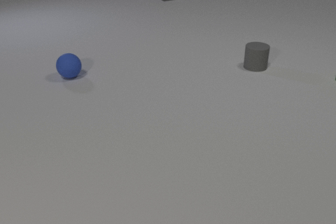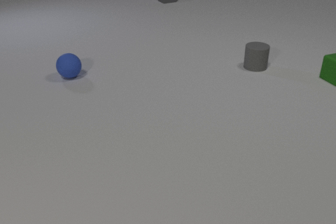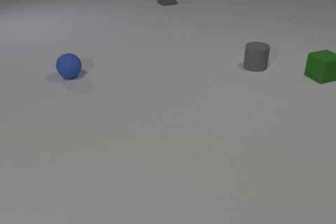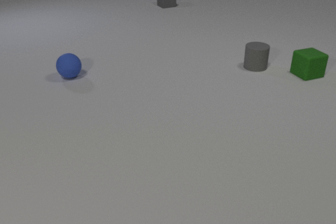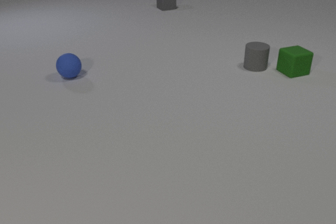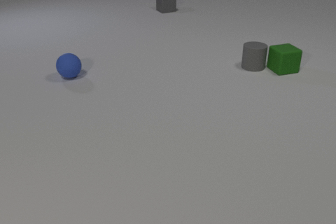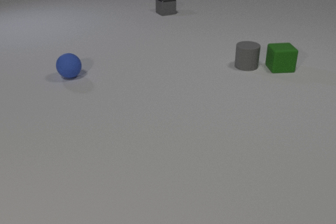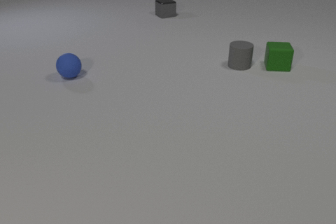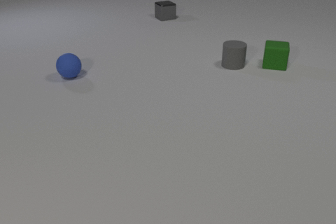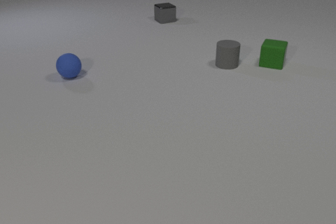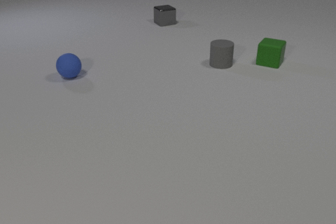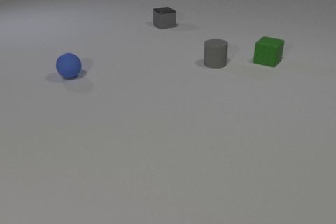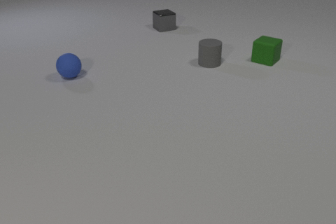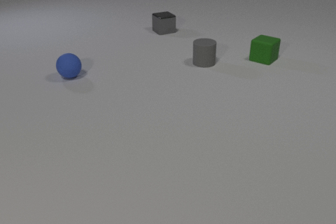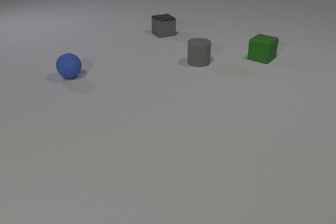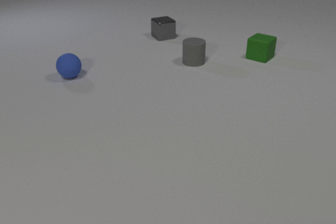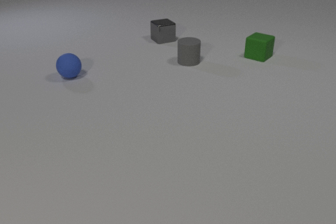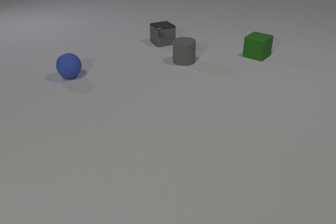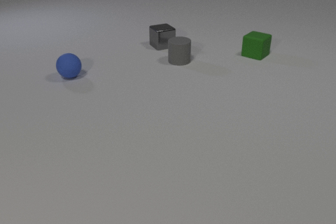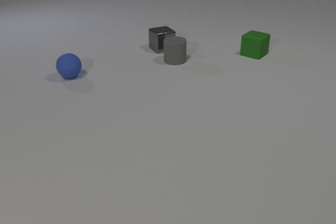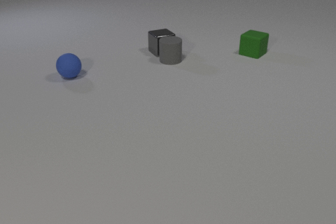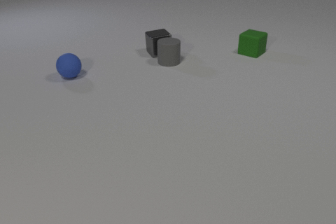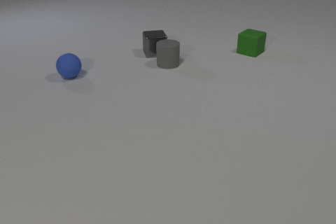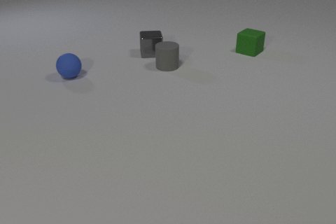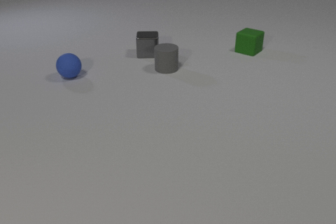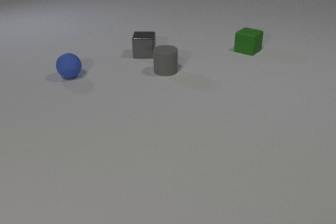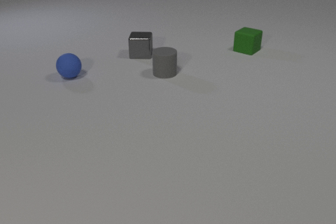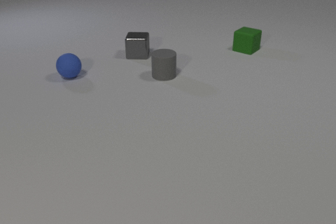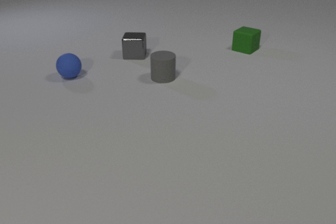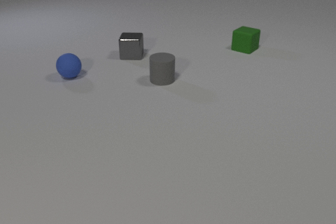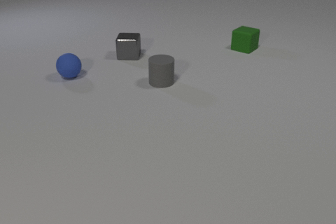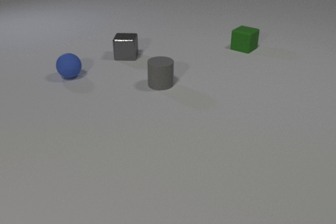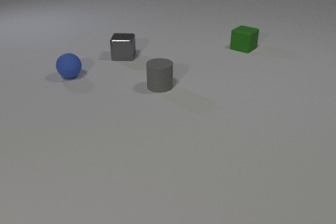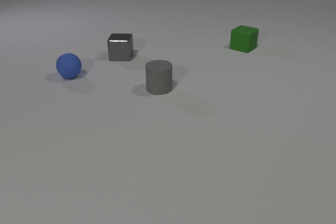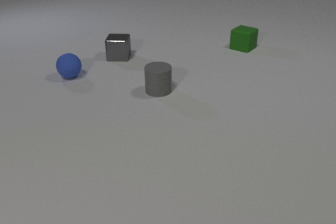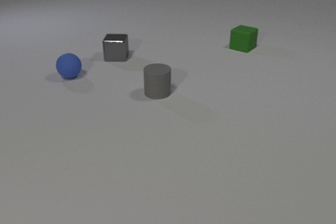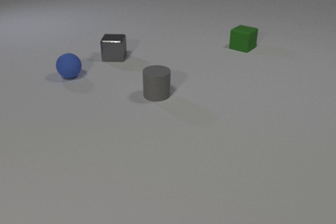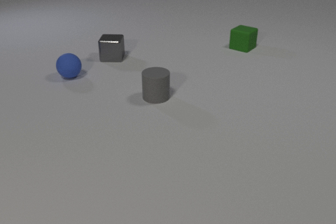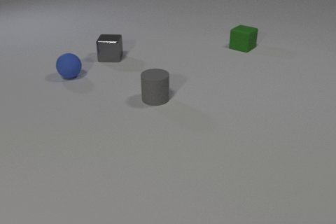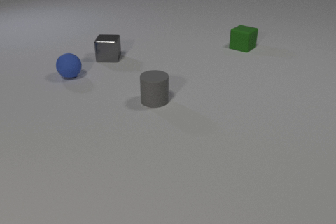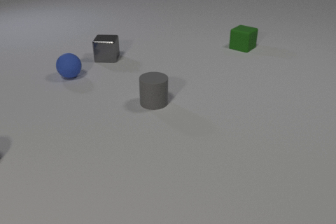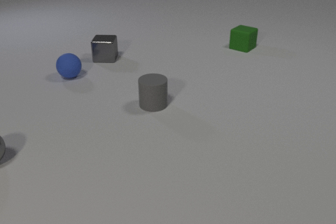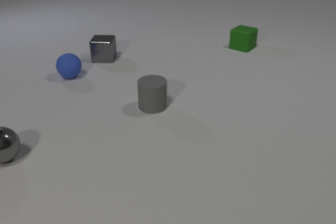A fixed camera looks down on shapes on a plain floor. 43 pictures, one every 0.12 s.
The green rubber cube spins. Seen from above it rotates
clockwise.
The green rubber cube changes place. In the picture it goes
to the left.
0.00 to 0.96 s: The green rubber cube slides to the left, spins clockwise seen from above by about 30 degrees, its near face sliding to the left. The gray rubber cylinder slides to the left. The gray metal cube slides toward the camera. The green rubber cube and the gray rubber cylinder collide.
0.96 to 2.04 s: The green rubber cube slides away from the camera and to the left, spins clockwise seen from above by about 15 degrees, its near face sliding to the left. The gray rubber cylinder slides to the left. The gray metal cube slides toward the camera.
2.04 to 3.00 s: The green rubber cube slides away from the camera and to the left. The gray rubber cylinder slides toward the camera and to the left. The gray metal cube slides toward the camera and to the left, spins clockwise seen from above by about 30 degrees, its near face sliding to the left. The gray rubber cylinder and the gray metal cube collide.
3.00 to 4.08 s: The green rubber cube slides away from the camera and to the left. The gray rubber cylinder slides toward the camera. The gray metal cube slides to the left.
4.08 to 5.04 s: The gray rubber cylinder slides toward the camera. The gray metal cube slides to the left. The gray metal sphere comes in at the left edge, rolls to the right.
Are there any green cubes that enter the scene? no.
How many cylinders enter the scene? 0.
What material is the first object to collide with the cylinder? rubber.
